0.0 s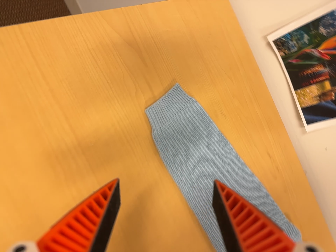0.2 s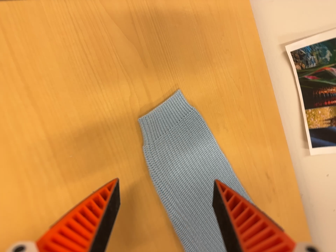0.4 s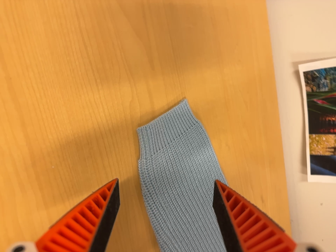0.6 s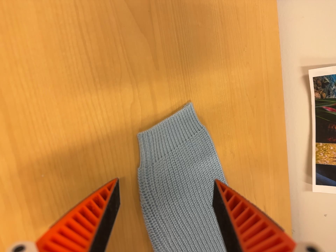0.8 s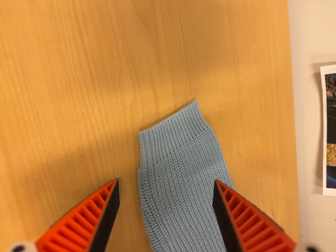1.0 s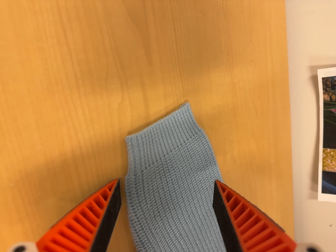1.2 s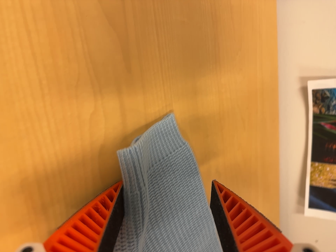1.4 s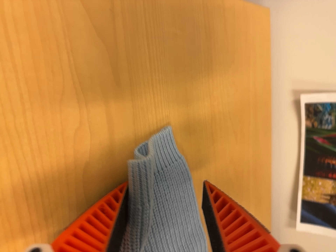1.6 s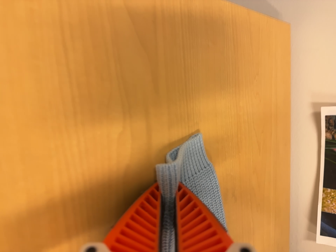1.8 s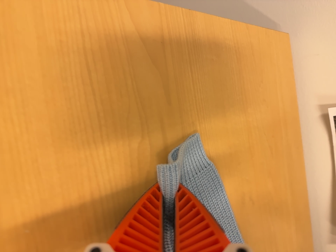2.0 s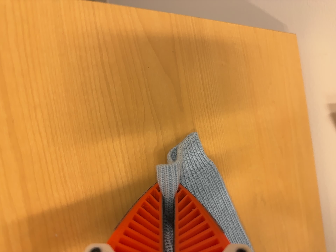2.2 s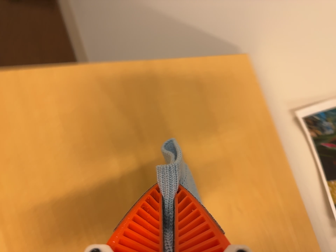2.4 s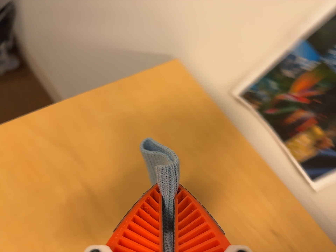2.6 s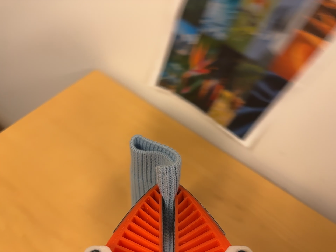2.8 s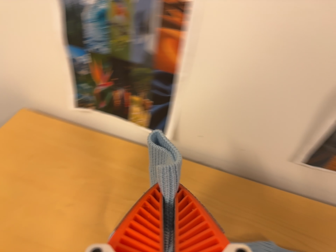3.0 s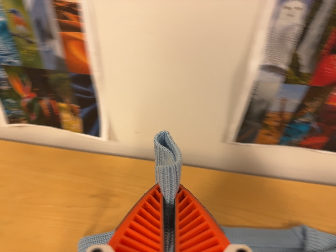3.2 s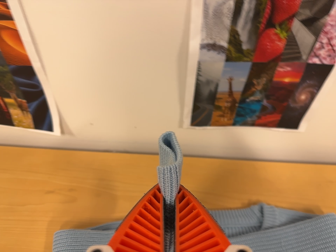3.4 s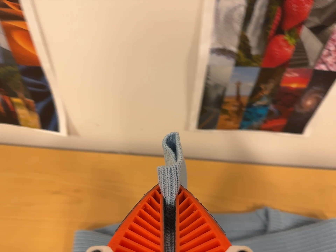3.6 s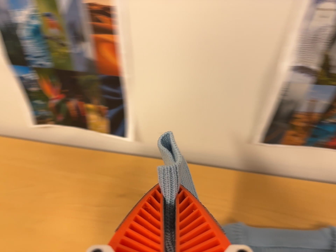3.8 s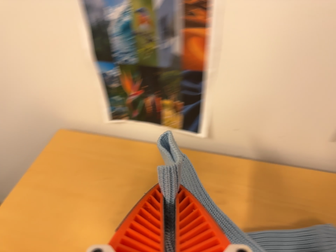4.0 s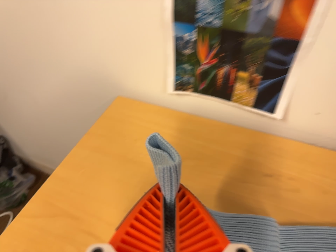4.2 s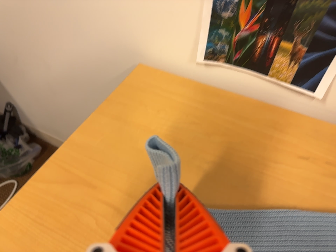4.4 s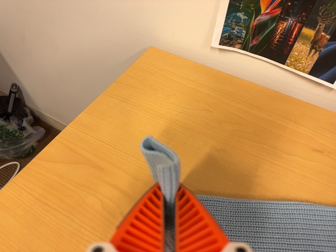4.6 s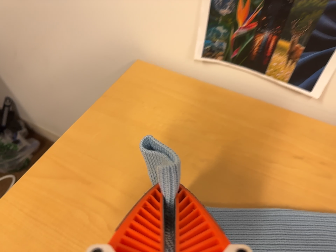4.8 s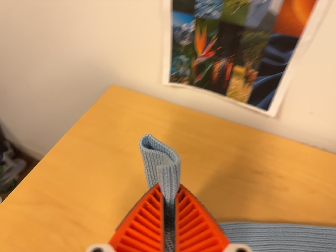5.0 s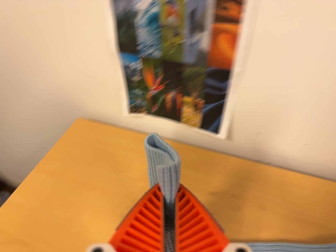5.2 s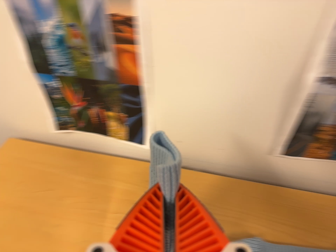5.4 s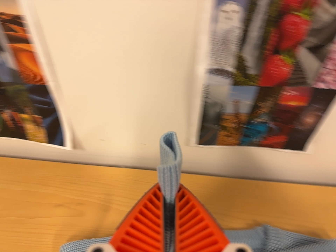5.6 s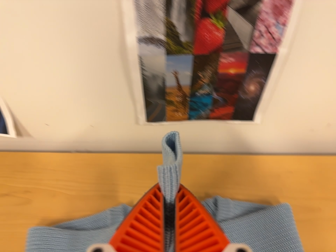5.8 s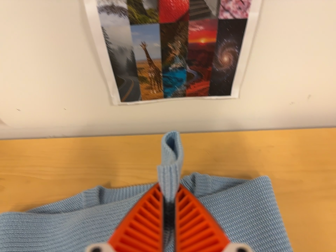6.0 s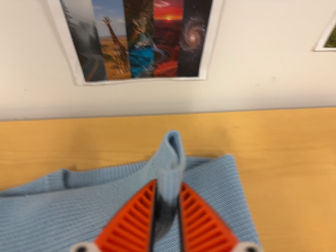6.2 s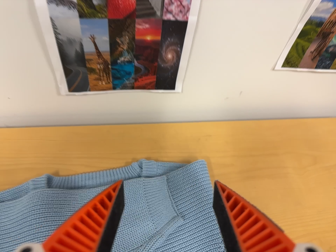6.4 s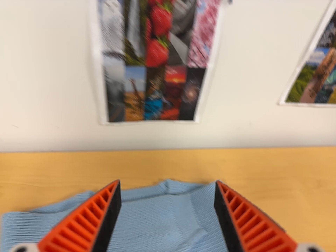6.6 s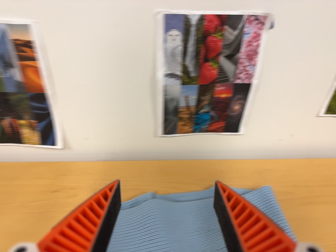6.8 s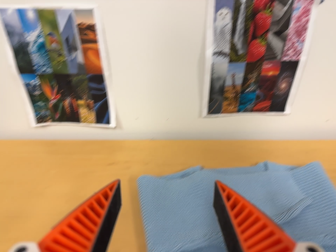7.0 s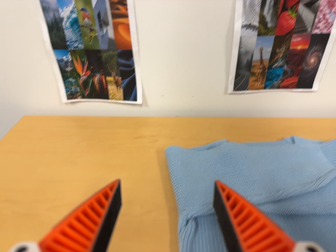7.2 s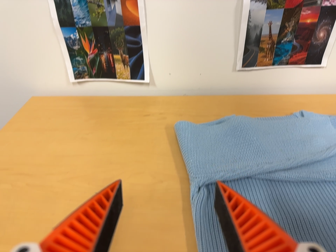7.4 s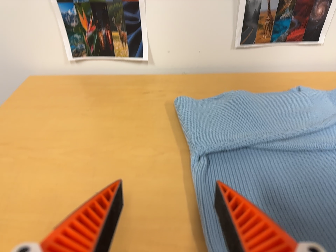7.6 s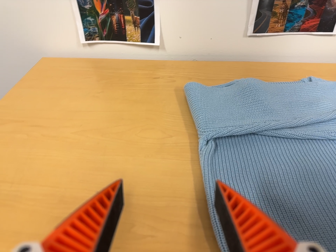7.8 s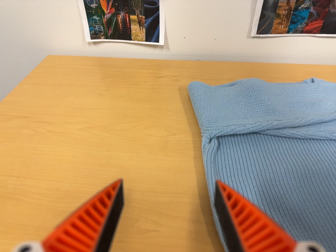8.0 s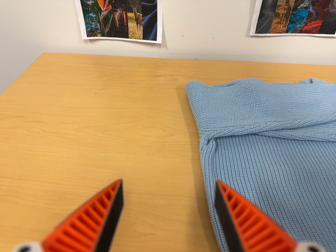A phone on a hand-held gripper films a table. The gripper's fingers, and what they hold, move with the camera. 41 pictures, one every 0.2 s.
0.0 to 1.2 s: The camera travels forward and toward the top of its view, about 16 cm, so what stands in front looms larger. It rolls about its line of sight by about 20 degrees, and the scene rotates clockwise.
1.2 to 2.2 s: The camera travels backward, about 6 cm, so what stands in front gets smaller. Its aim tips toward the top of its view by about 15 degrees, and the scene shifts downward. It rolls about its line of sight by about 15 degrees, and the scene rotates counterclockwise.
2.2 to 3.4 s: The camera travels to its right, about 50 cm, so close, fixed things drift to the left. It rolls about its line of sight by about 65 degrees, and the scene rotates counterclockwise.
3.4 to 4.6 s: The camera swings to its left by about 20 degrees, and the scene slides to the right. It travels to its left, about 28 cm, so close, fixed things drift to the right. It rolls about its line of sight by about 15 degrees, and the scene rotates clockwise.
4.6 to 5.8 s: The camera pans to its right by about 20 degrees. It travels to its right, about 40 cm, so close, fixed things drift to the left. It rolls about its line of sight by about 20 degrees, and the scene rotates counterclockwise.
5.8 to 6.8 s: The camera travels backward, to its left and toward the bottom of its view, about 26 cm, so what stands in front gets smaller. Its aim tips toward the top of its view by about 15 degrees.
6.8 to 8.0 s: The camera travels toward the bottom of its view and to its left, about 14 cm, so close, fixed things drift upward. Its aim tips toward the bottom of its view by about 10 degrees, and the scene shifts upward.
The film runs forward here.
